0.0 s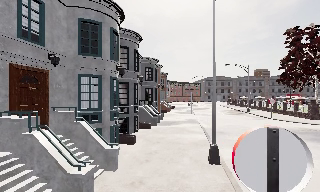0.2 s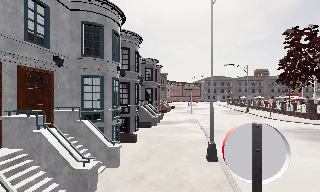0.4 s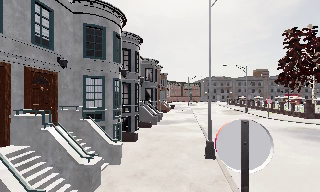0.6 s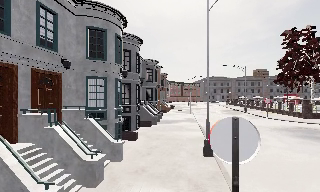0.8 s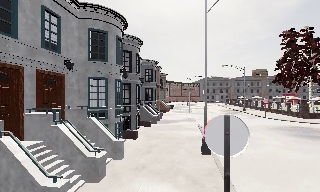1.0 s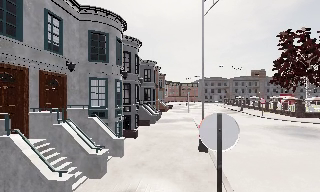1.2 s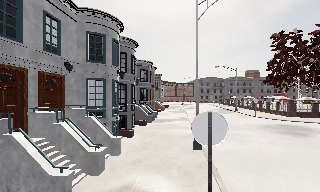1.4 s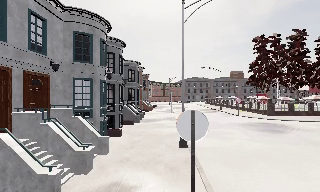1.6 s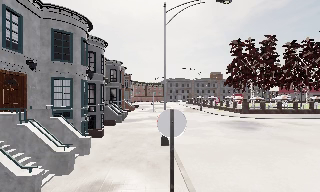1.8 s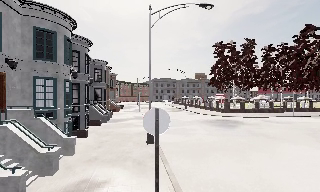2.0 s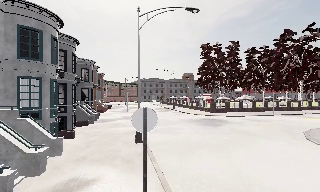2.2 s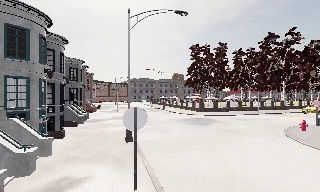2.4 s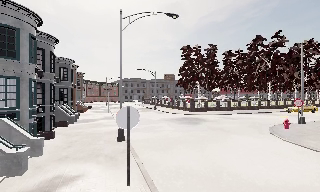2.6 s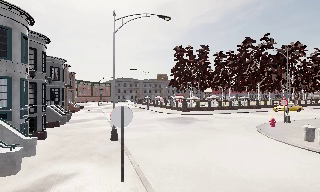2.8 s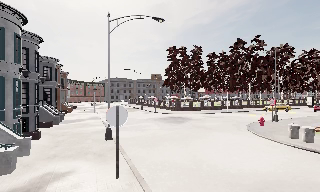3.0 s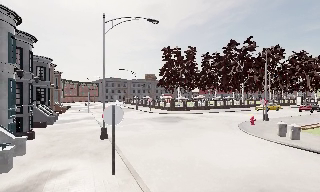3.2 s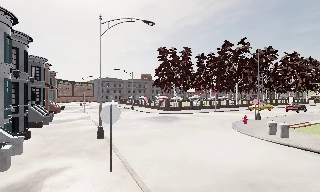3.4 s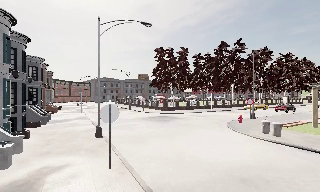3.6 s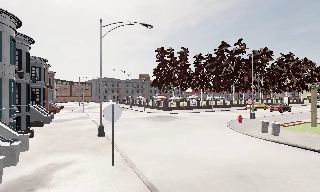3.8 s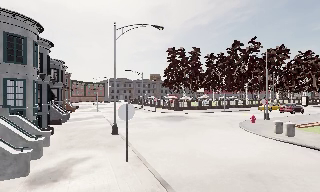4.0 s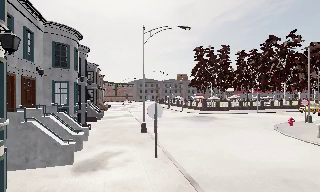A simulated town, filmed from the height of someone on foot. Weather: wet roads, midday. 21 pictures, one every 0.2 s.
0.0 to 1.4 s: The camera travels backward, about 1.5 m, so what stands in front gets smaller.
1.4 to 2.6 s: The camera pans to its right, which is clockwise from overhead, by about 25 degrees. It travels backward, about 1.5 m, so what stands in front gets smaller.
2.6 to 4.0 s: The camera travels backward, about 1.5 m, so what stands in front gets smaller.
The film runs backward here.
